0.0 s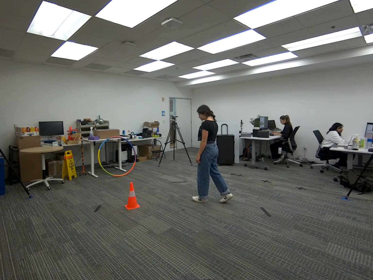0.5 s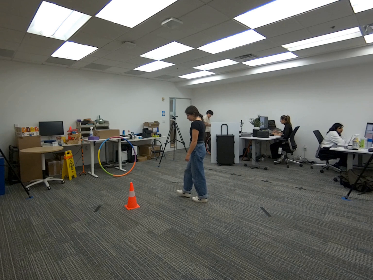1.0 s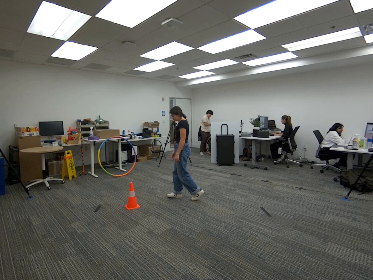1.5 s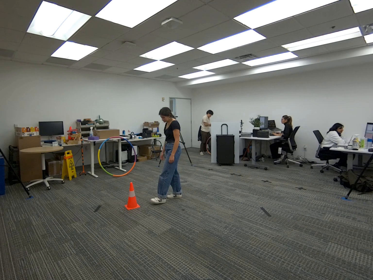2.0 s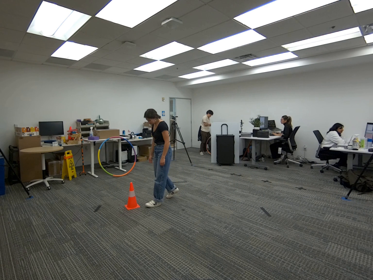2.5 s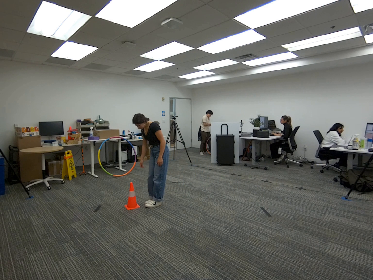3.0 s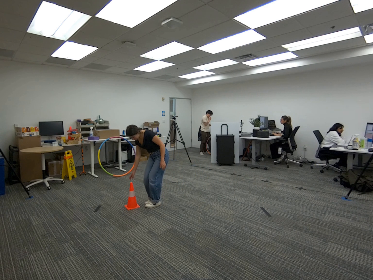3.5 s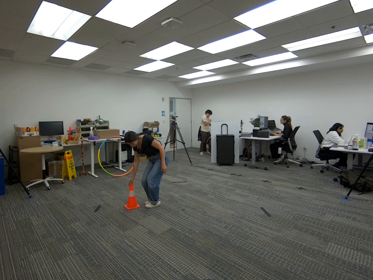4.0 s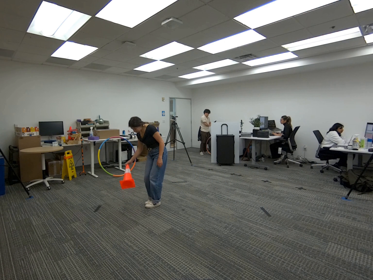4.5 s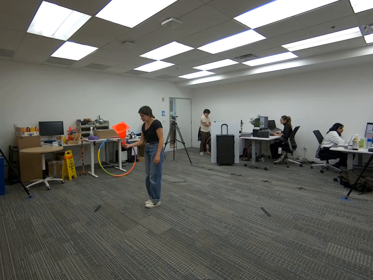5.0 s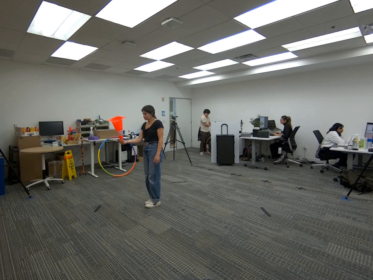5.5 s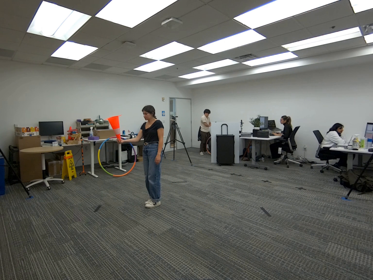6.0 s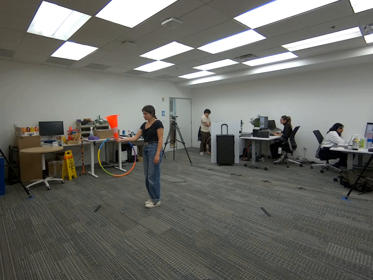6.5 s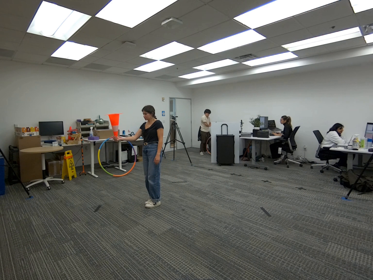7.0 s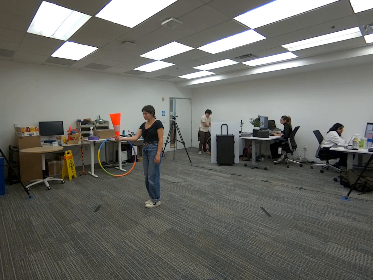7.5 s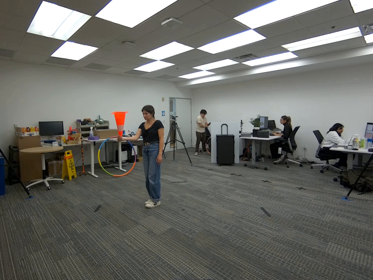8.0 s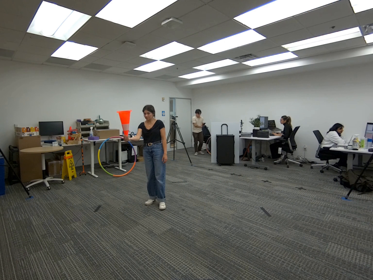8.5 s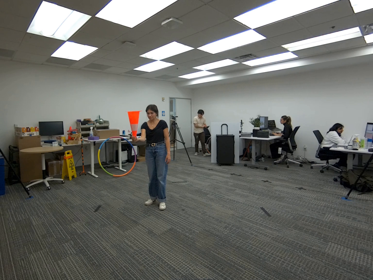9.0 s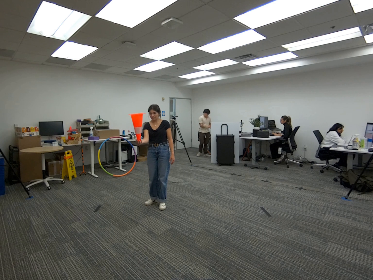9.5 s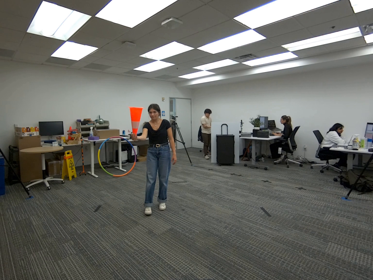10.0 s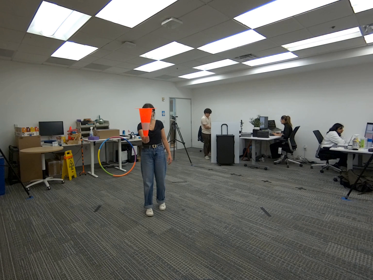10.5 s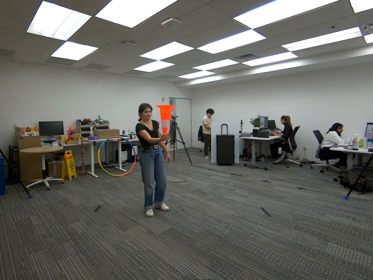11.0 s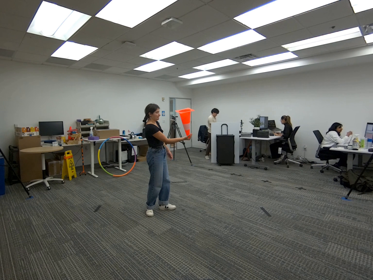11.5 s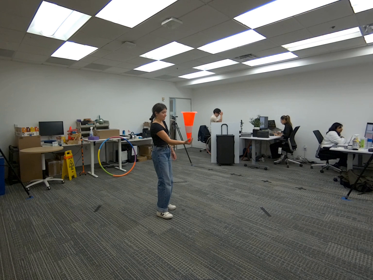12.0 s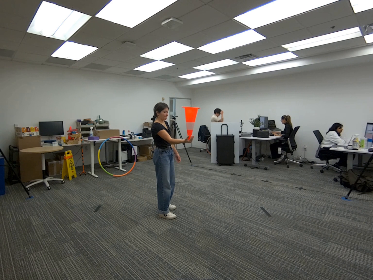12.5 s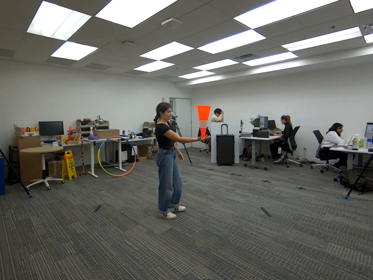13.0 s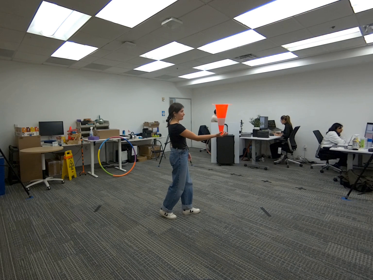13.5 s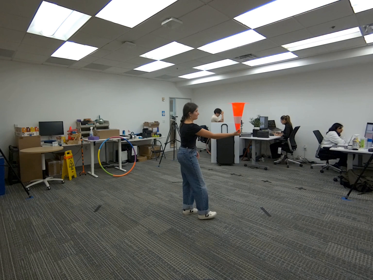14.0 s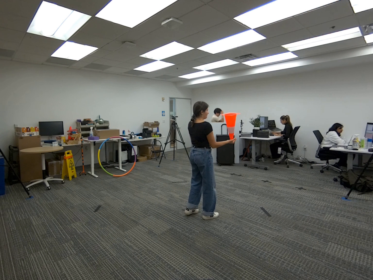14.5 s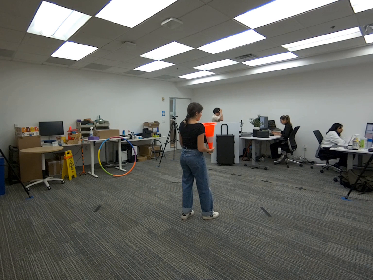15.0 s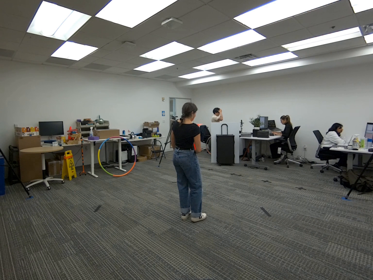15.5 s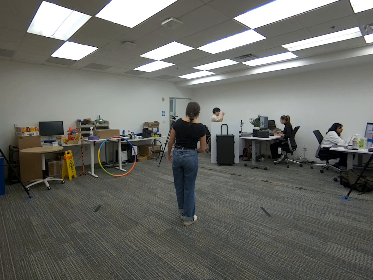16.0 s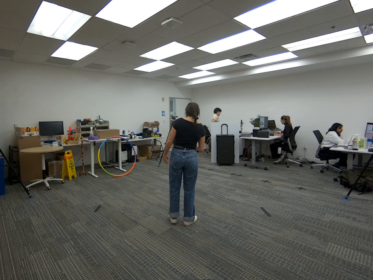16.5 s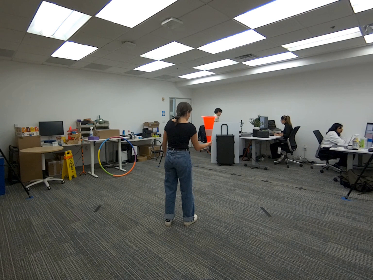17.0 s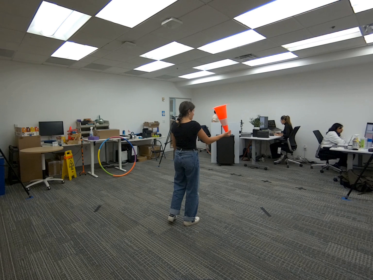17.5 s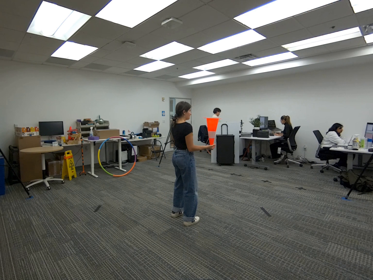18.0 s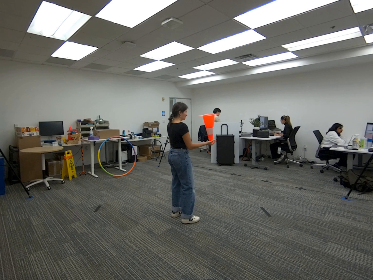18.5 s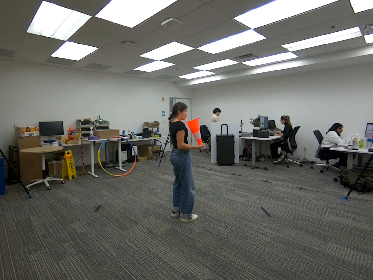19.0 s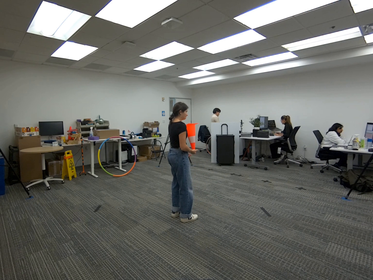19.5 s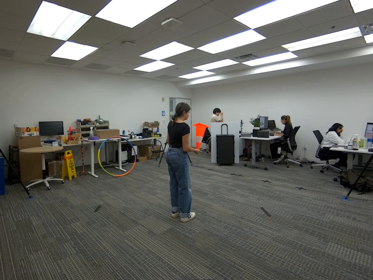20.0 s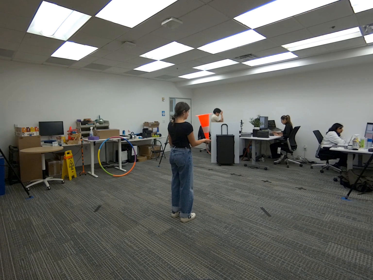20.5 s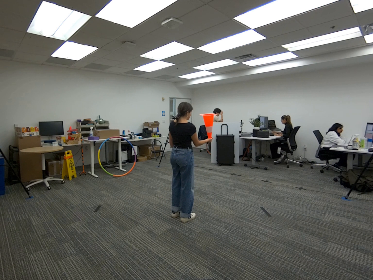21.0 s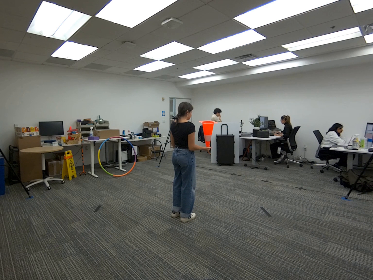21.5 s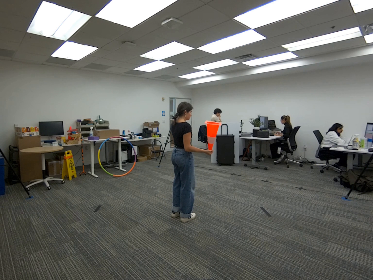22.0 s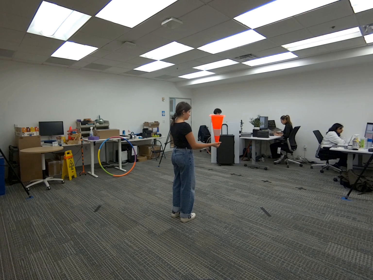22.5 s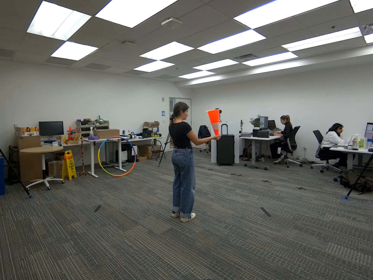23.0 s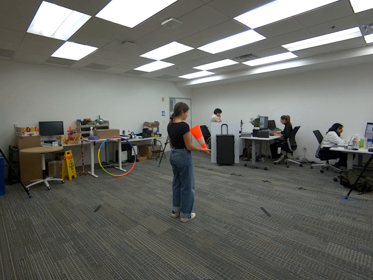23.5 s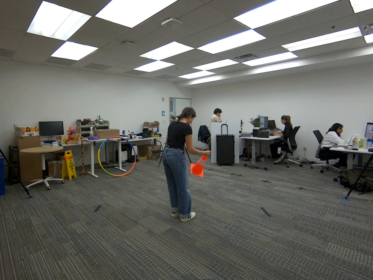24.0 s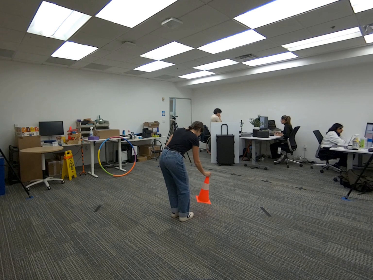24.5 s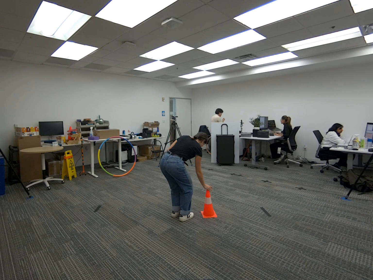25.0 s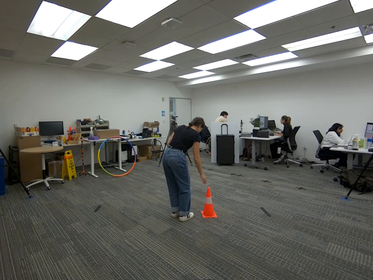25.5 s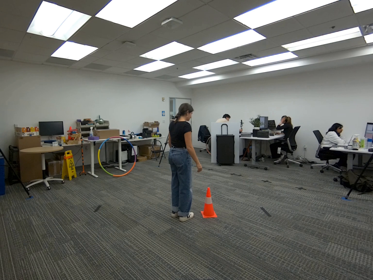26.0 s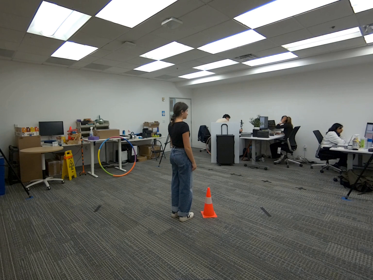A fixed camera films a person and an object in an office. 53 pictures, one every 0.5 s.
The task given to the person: Walk to the traffic cone on the ground, pick up the cone with both hands and balance the pointy tip of the cone with your right hand. Place cone back on the ground when finish.
